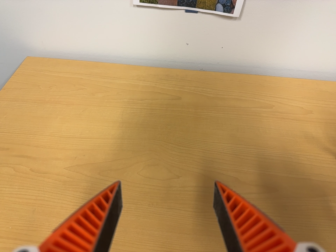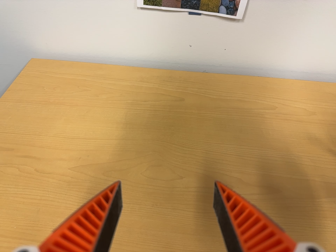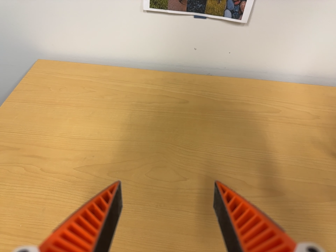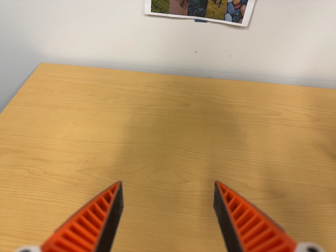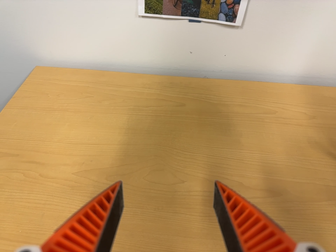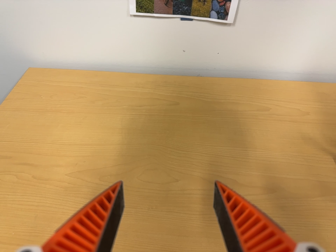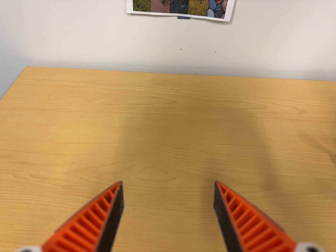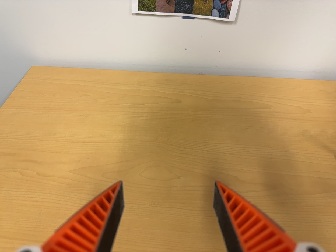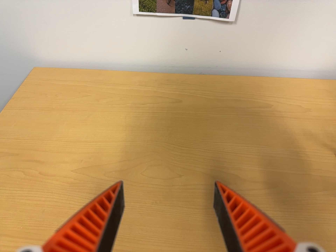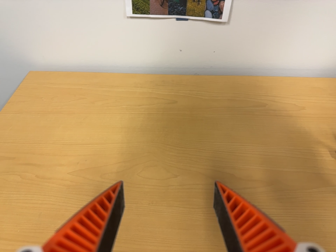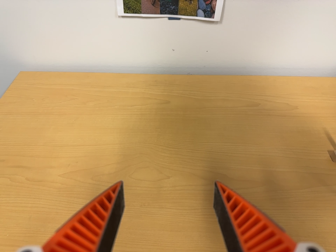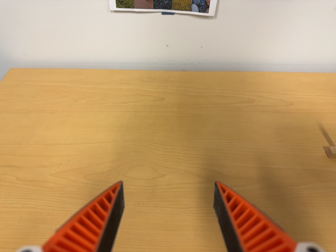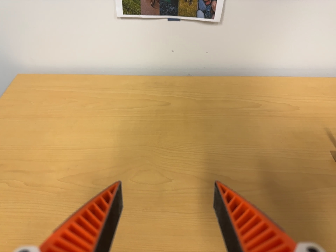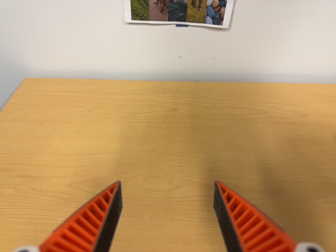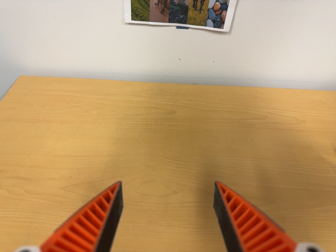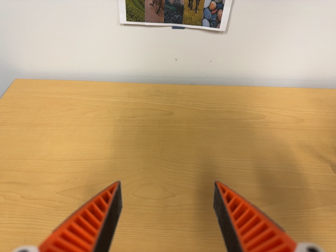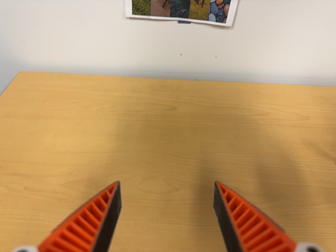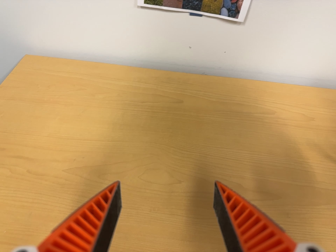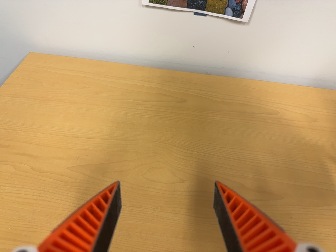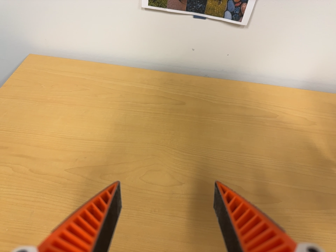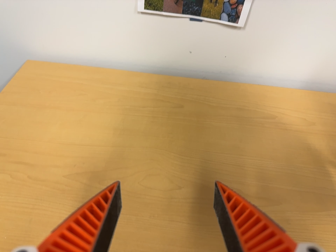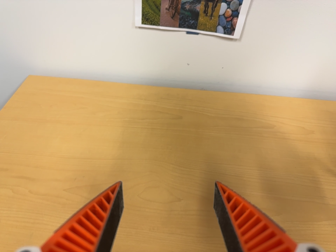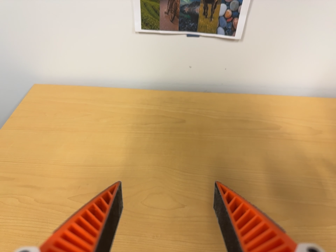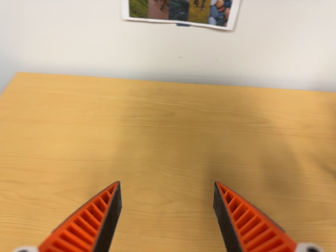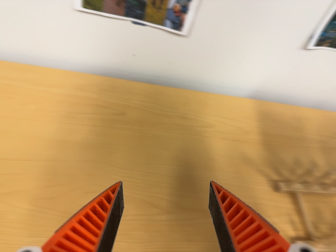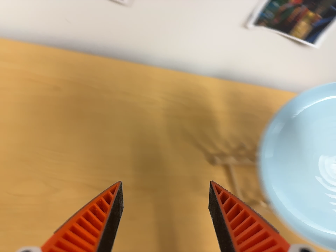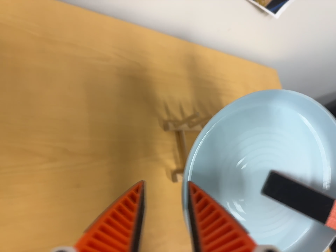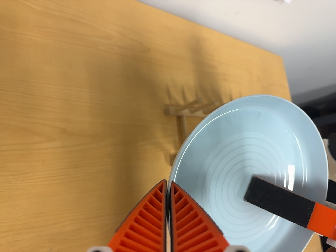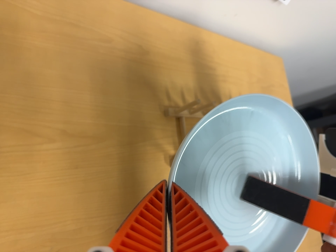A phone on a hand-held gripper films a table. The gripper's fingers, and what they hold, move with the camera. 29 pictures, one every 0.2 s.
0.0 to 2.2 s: The camera shifts only a little, or ends up much as it began.
2.2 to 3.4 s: The camera travels to its left, about 4 cm, so close, fixed things drift to the right.
3.4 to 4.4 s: The camera shifts only a little, or ends up much as it began.
4.4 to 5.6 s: The camera pans to its right by about 40 degrees. It travels toward the top of its view, about 10 cm. Its aim tips toward the bottom of its view by about 30 degrees, and the scene shifts upward. It rolls about its line of sight by about 10 degrees, and the scene rotates clockwise.
The film runs backward here.
